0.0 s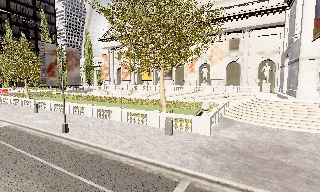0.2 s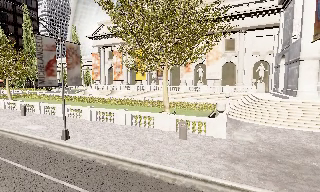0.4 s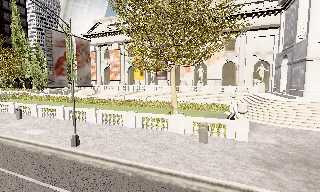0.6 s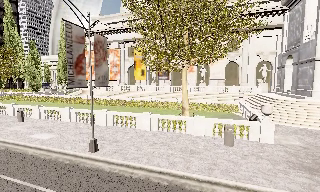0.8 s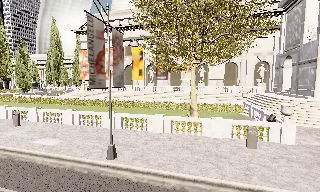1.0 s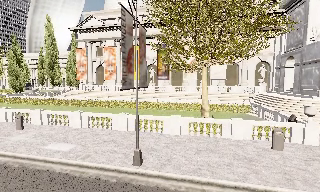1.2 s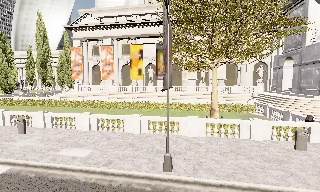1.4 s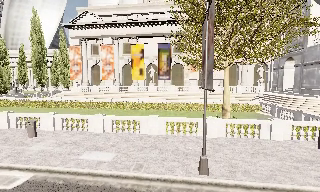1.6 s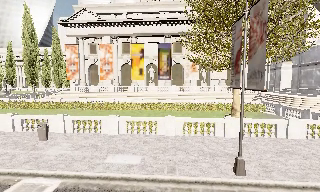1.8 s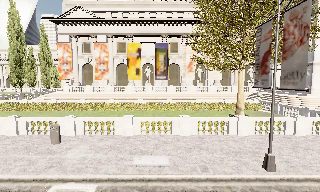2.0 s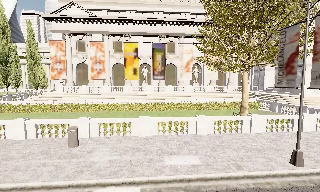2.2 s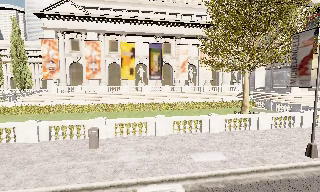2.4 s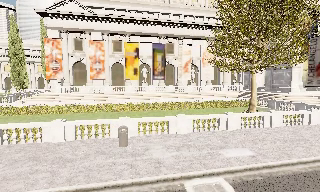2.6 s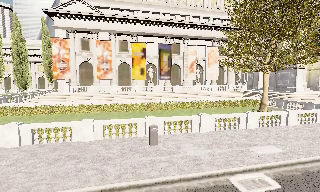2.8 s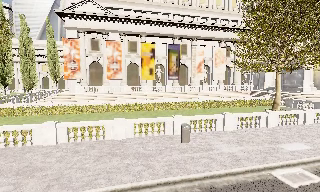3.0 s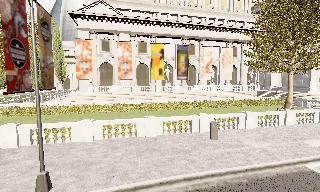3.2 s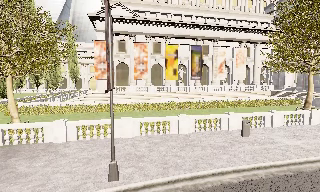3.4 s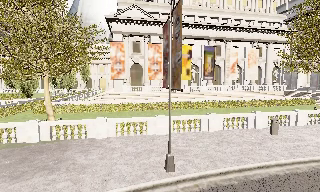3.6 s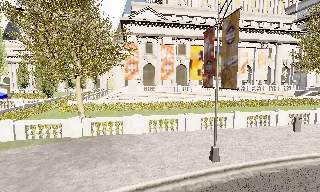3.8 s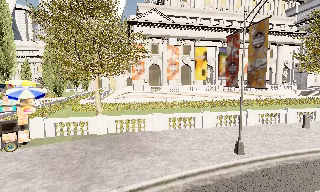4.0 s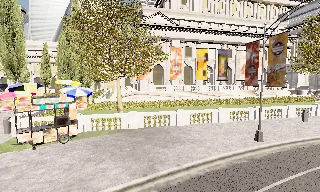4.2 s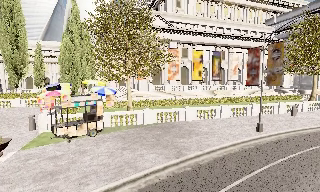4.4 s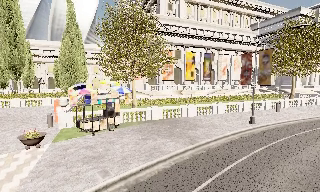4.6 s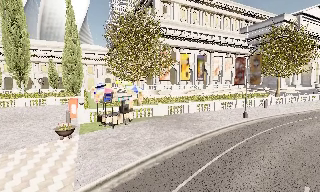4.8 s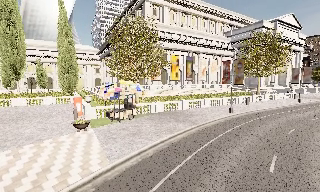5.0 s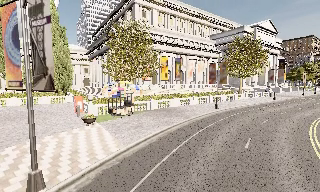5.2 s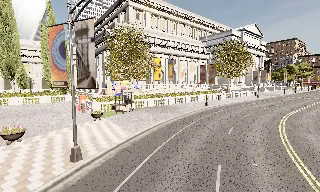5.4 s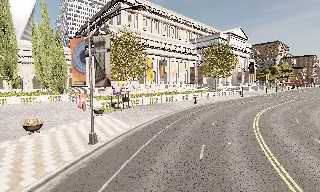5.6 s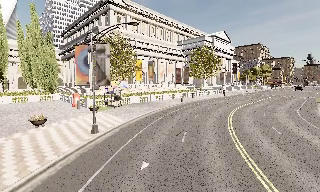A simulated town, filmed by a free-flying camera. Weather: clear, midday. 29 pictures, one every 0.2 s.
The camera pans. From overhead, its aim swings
clockwise.
0.0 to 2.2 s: The camera pans to its right, which is clockwise from overhead, by about 40 degrees. It travels to its left, about 20 m, so close, fixed things drift to the right.
2.2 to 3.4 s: The camera travels to its left, about 13 m, so close, fixed things drift to the right.
3.4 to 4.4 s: The camera pans to its right, which is clockwise from overhead, by about 10 degrees. It travels to its left and backward, about 12 m, so close, fixed things drift to the right.
4.4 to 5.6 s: The camera pans to its right, which is clockwise from overhead, by about 25 degrees. It travels backward, about 14 m, so what stands in front gets smaller.
The film runs forward here.
